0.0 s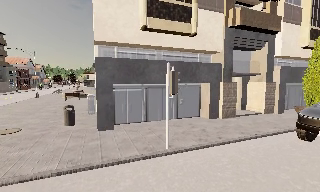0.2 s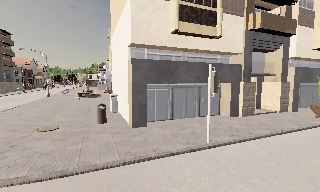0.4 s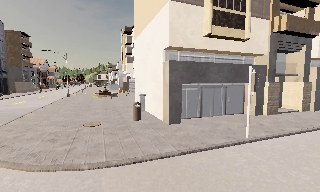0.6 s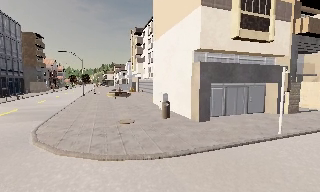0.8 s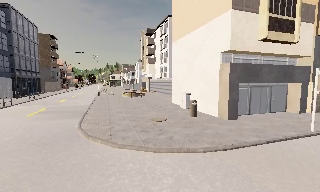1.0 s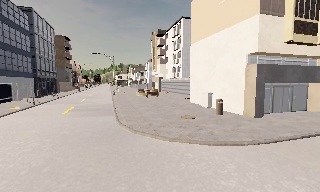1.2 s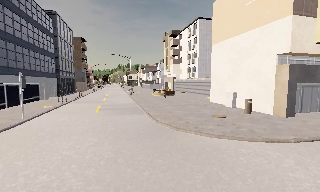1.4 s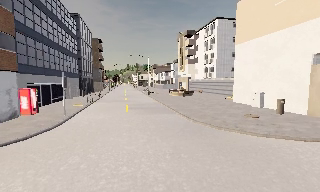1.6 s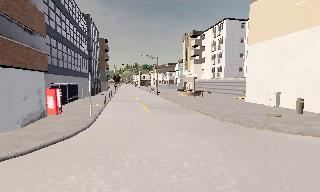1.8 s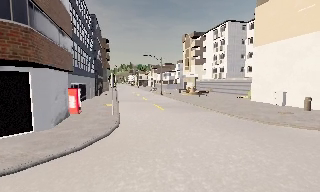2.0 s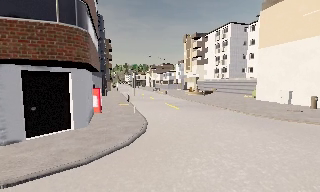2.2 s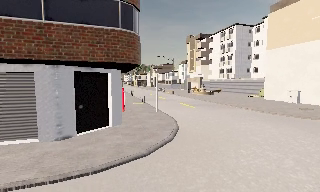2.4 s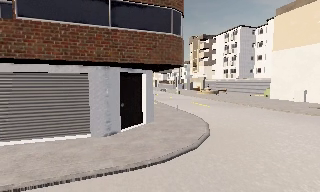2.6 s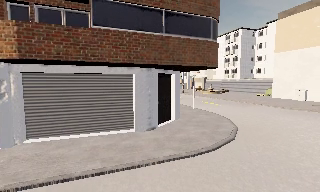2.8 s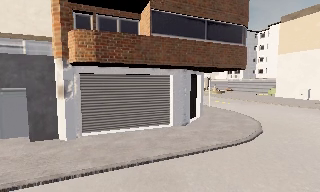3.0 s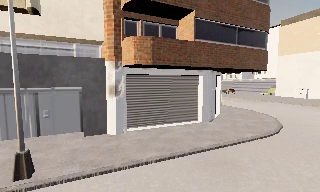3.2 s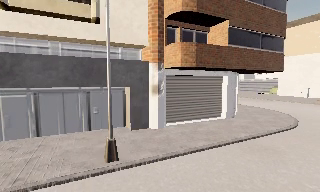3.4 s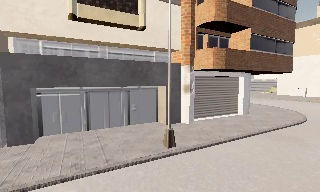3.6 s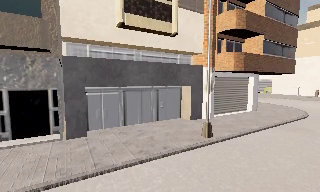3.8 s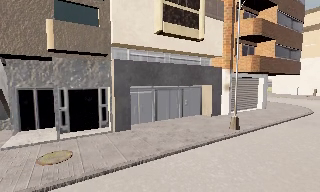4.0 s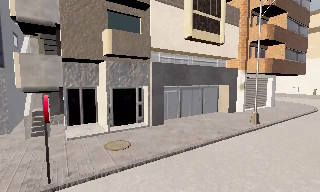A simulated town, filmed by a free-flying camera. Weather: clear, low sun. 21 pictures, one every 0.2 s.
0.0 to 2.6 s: The camera travels to its left, about 25 m, so close, fixed things drift to the right.
2.6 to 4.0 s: The camera pans to its right, which is clockwise from overhead, by about 10 degrees. It travels to its left and backward, about 16 m, so close, fixed things drift to the right.
The film runs backward here.
